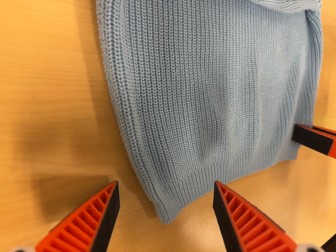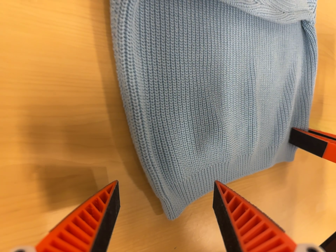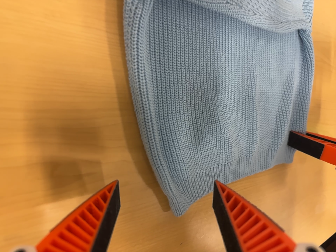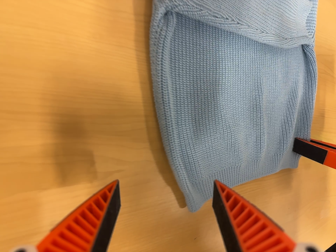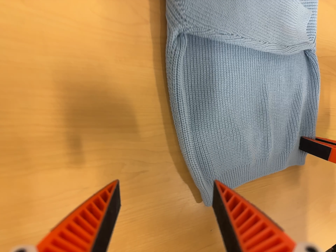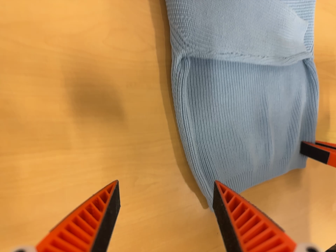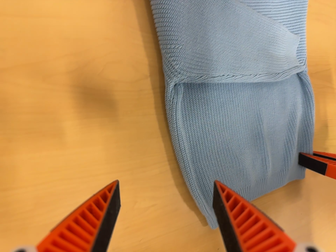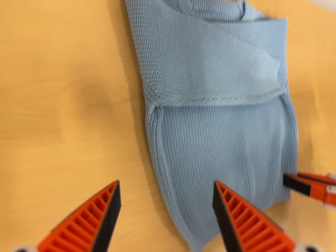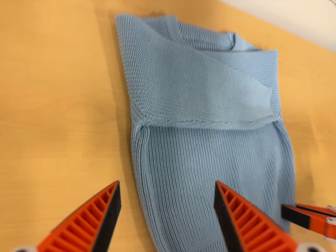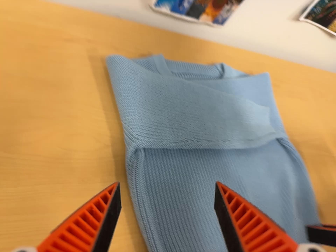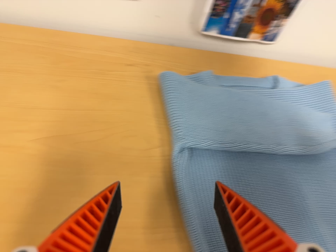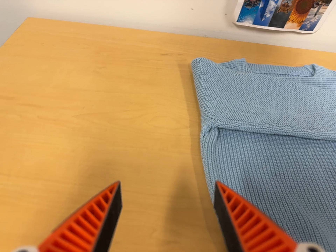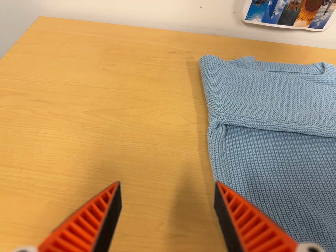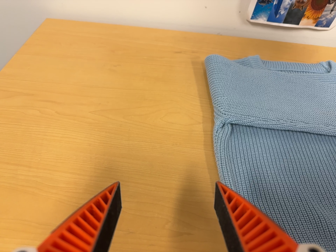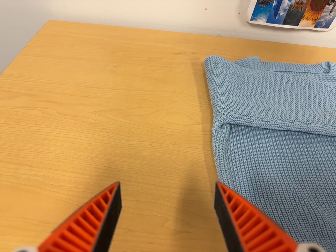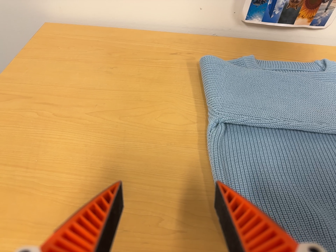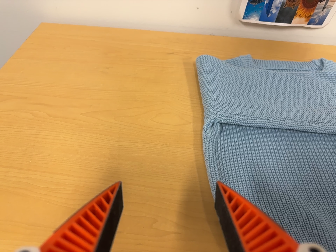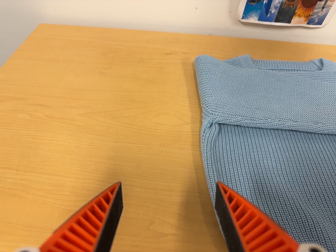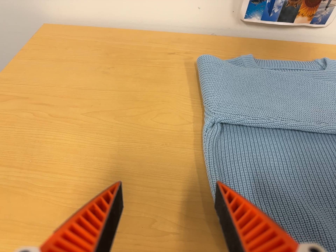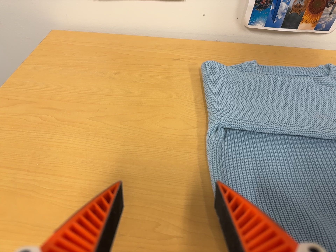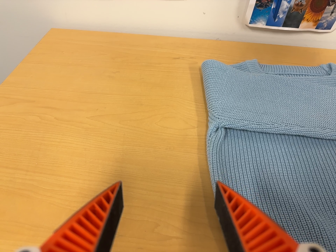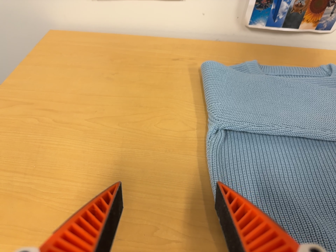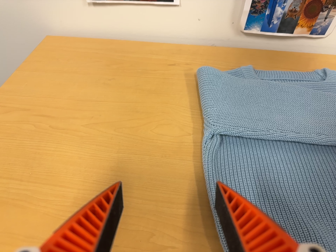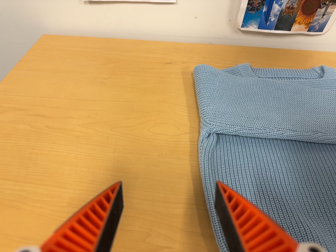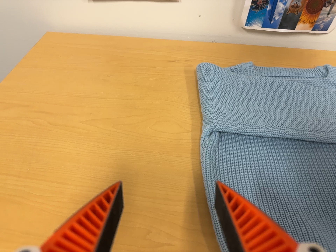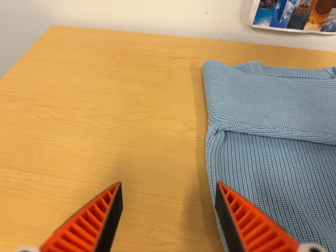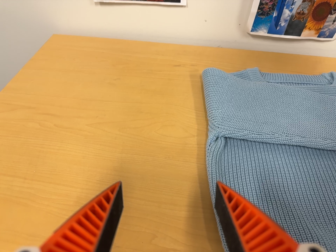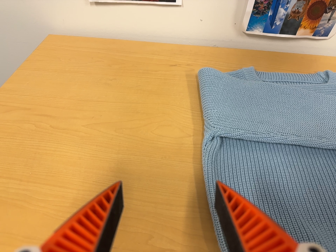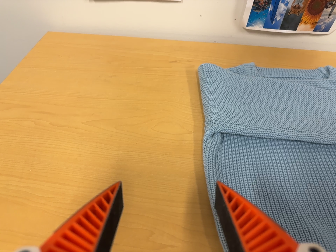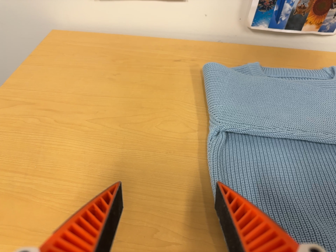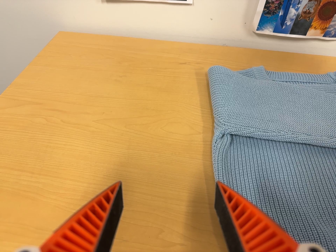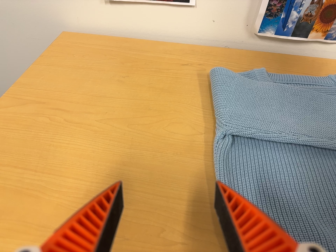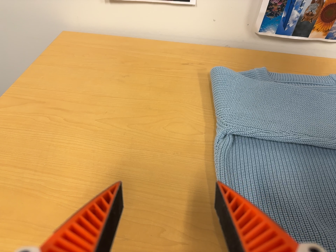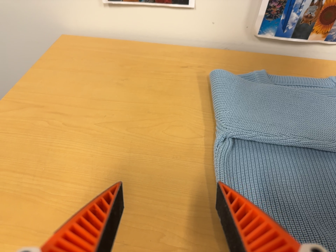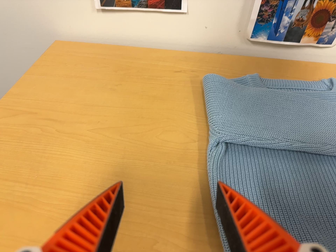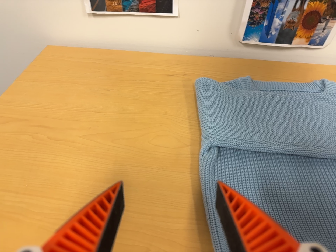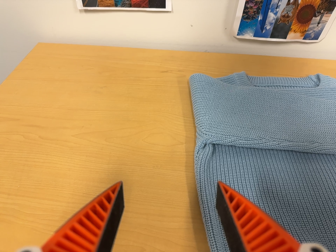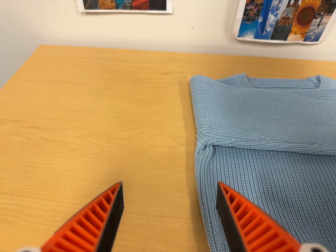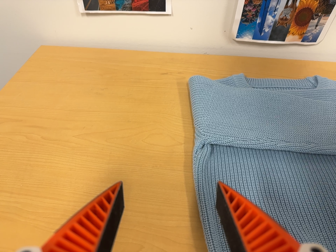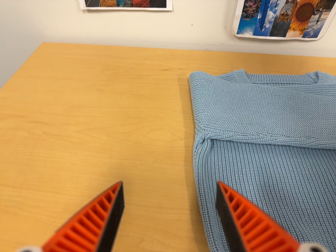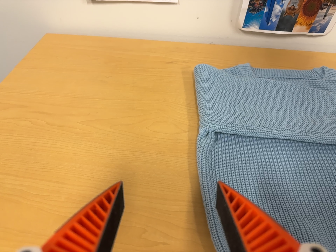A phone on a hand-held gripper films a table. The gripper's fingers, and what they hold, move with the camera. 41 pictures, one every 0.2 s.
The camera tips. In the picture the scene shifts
downward.
0.0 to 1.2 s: The camera travels backward, about 16 cm, so what stands in front gets smaller.
1.2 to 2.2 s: The camera pans to its left by about 30 degrees. It travels toward the bottom of its view and to its right, about 22 cm. Its aim tips toward the top of its view by about 40 degrees.
2.2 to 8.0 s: The camera travels to its right, about 5 cm.
The film runs backward here.
